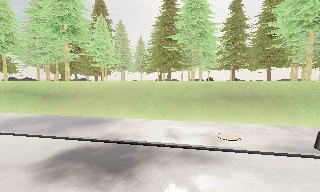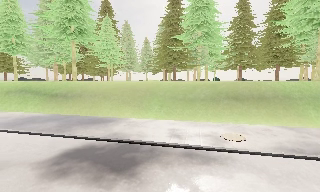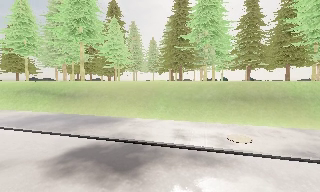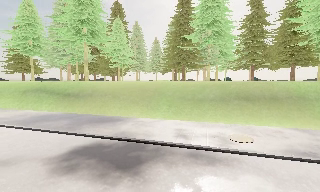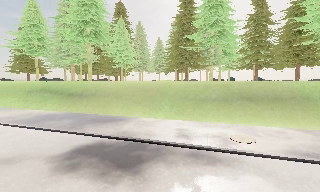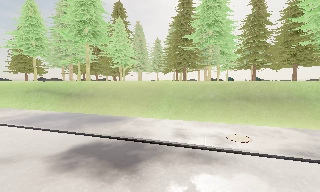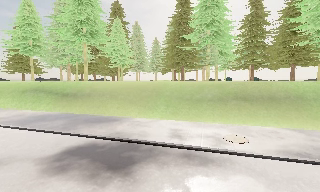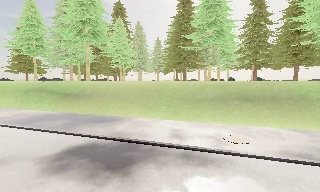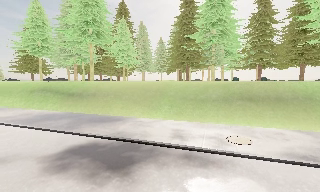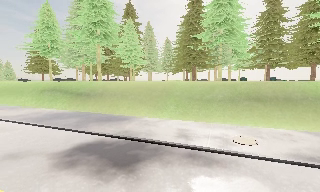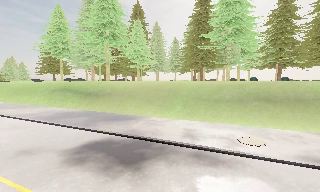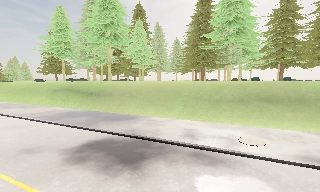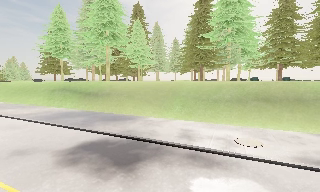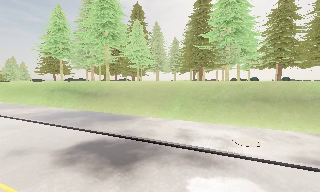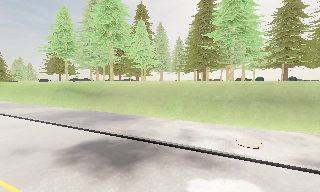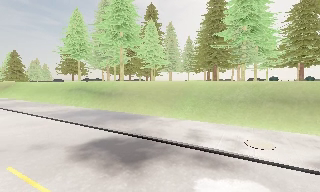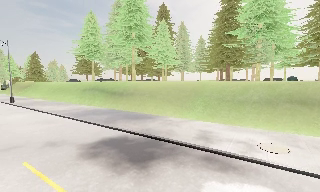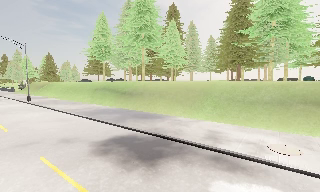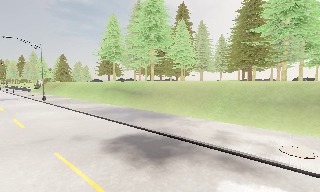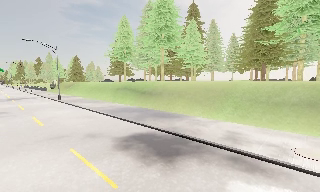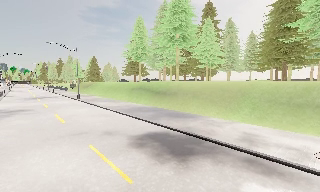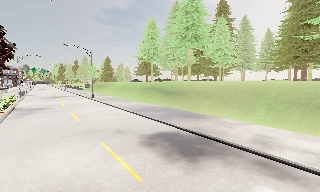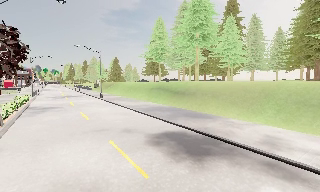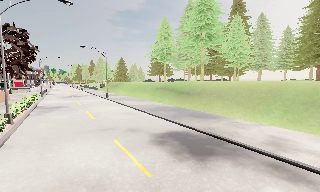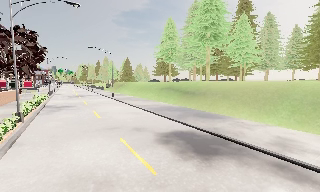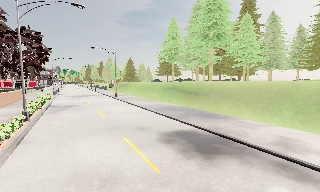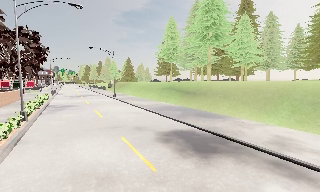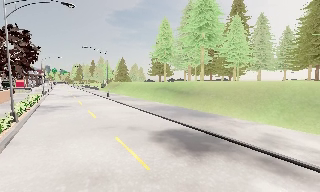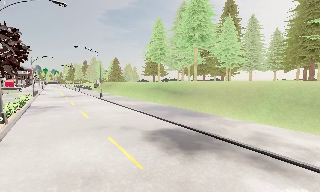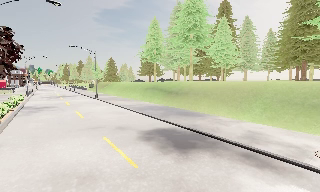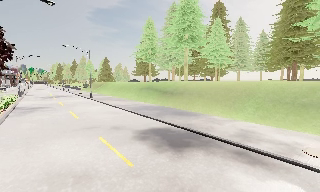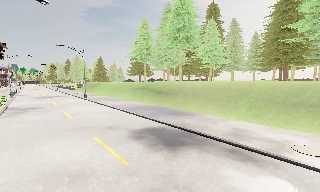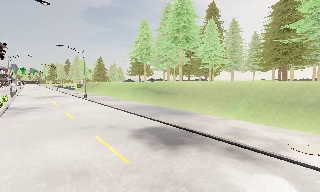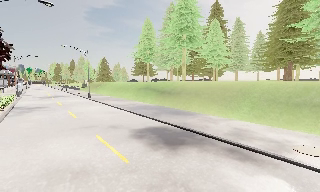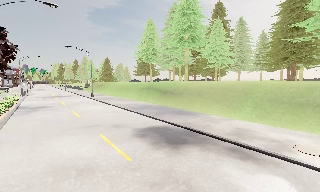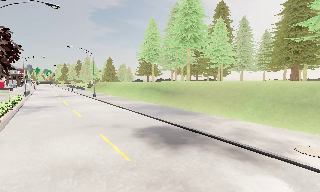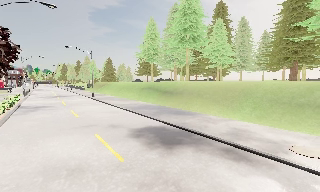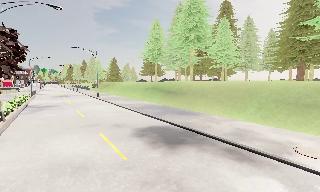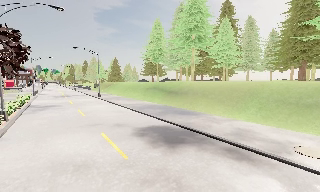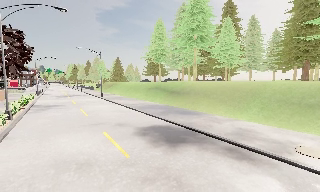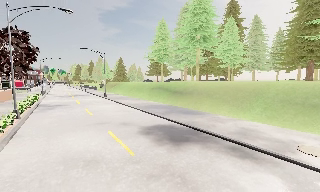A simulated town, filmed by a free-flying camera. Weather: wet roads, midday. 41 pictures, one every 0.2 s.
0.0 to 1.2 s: The camera travels to its right, about 0.5 m.
1.2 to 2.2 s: The camera shifts only a little, or ends up much as it began.
2.2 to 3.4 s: The scene slides to the right, as the camera pans about 10 degrees to its left. It travels to its right, about 0.5 m.
3.4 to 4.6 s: The scene slides to the right, as the camera pans about 20 degrees to its left. It travels backward, about 0.5 m, so what stands in front gets smaller.
4.6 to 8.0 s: The camera travels backward and to its right, about 1.5 m, so what stands in front gets smaller.
The film runs forward here.
